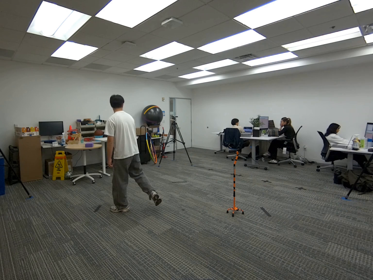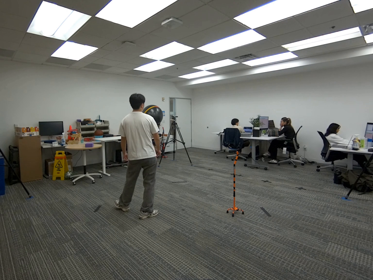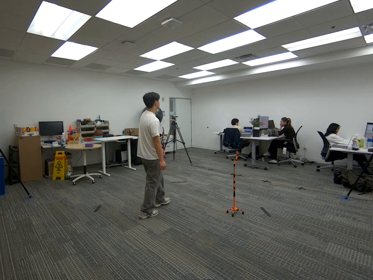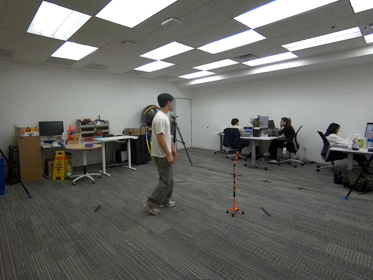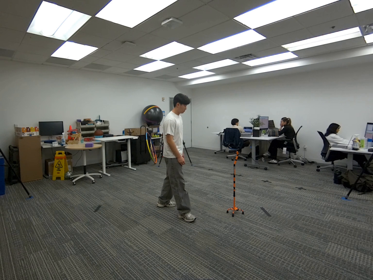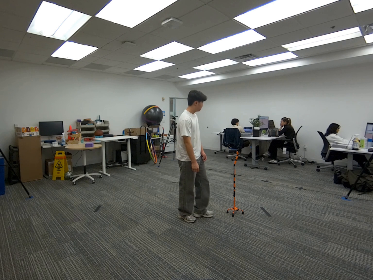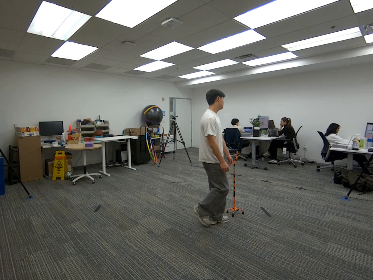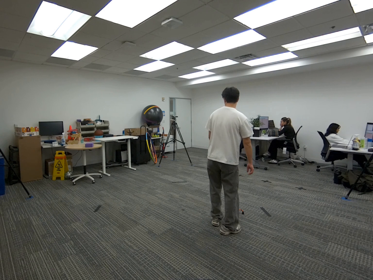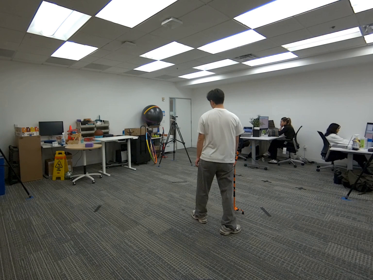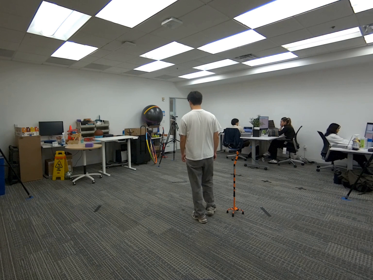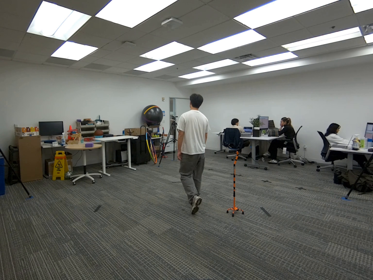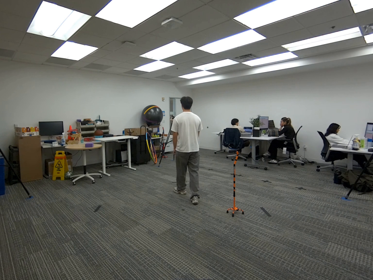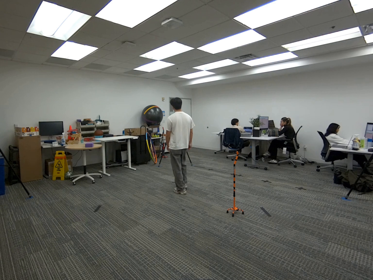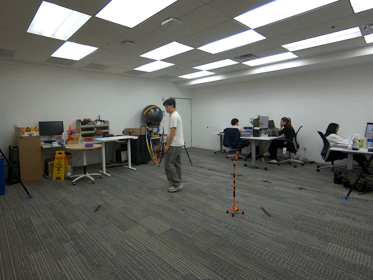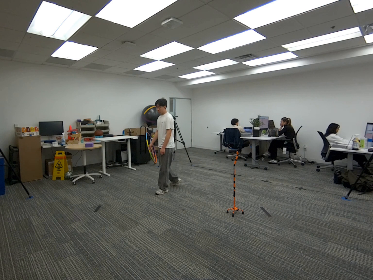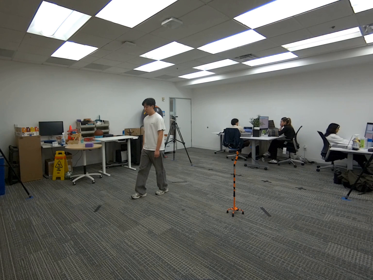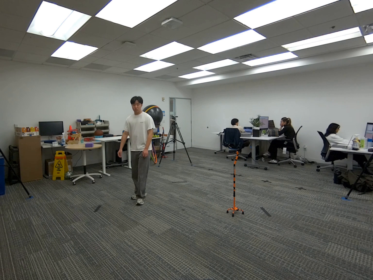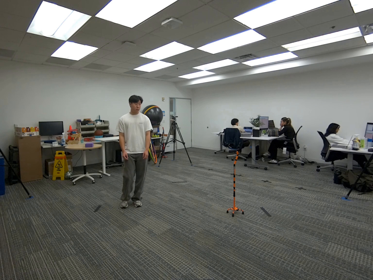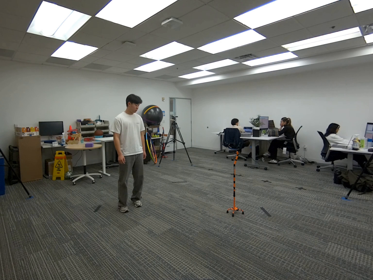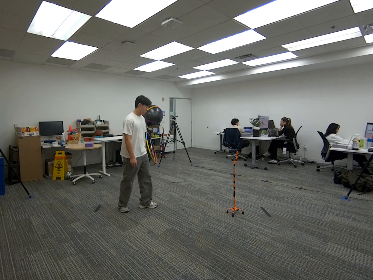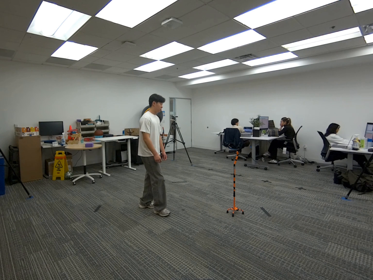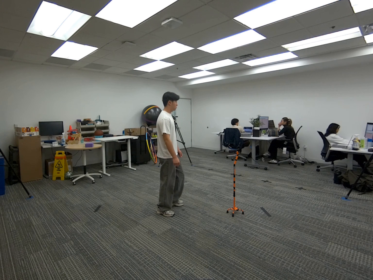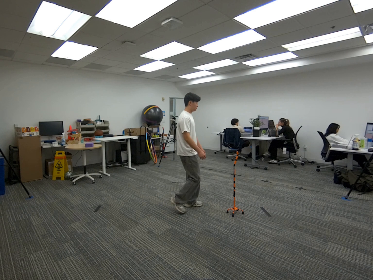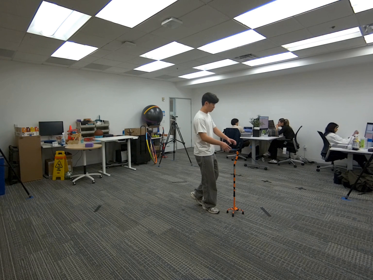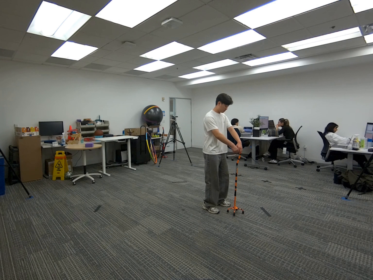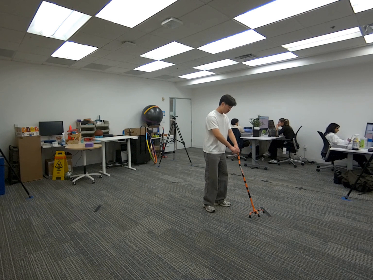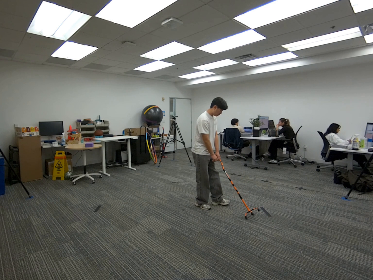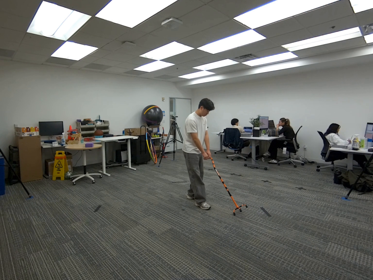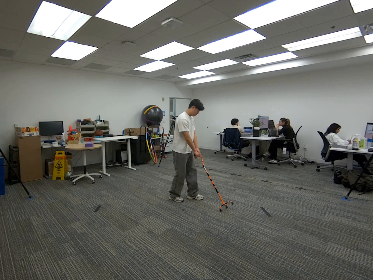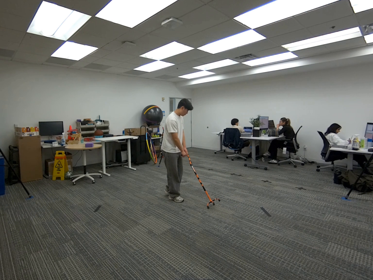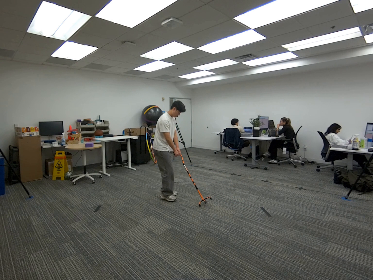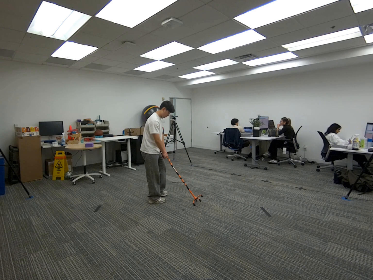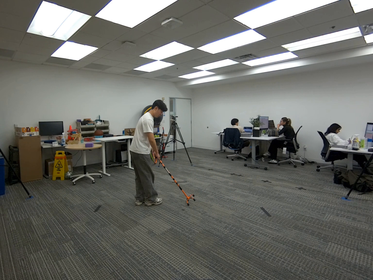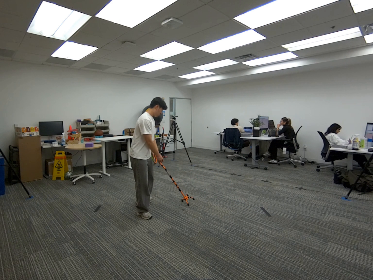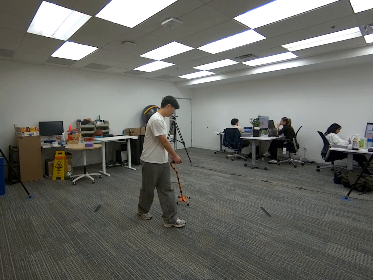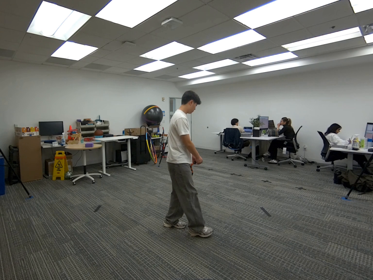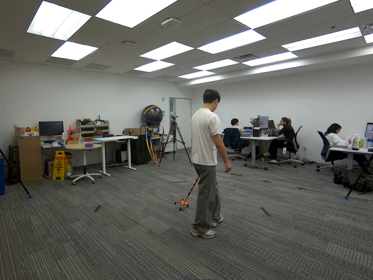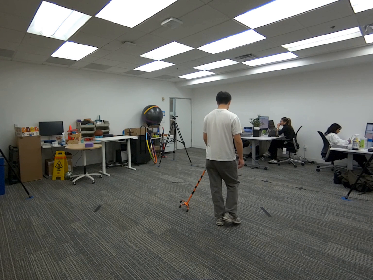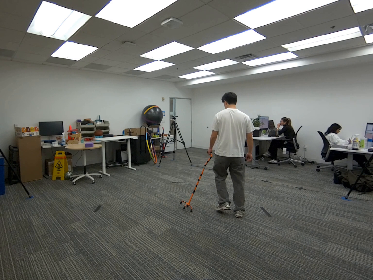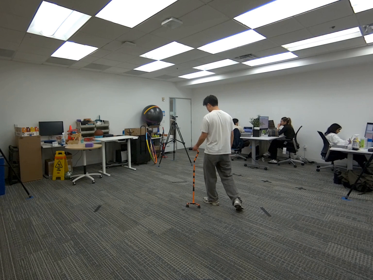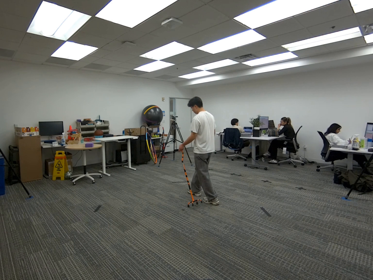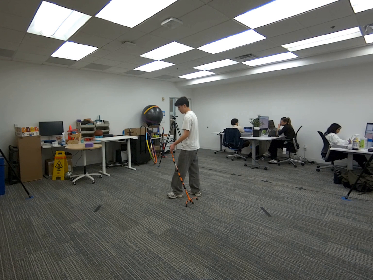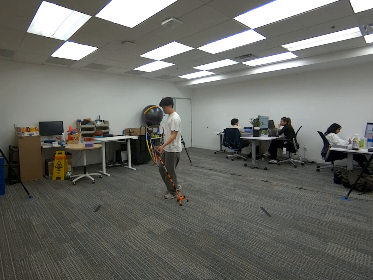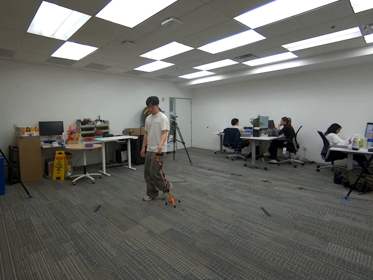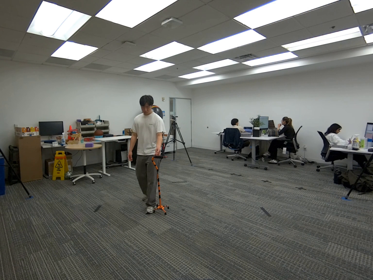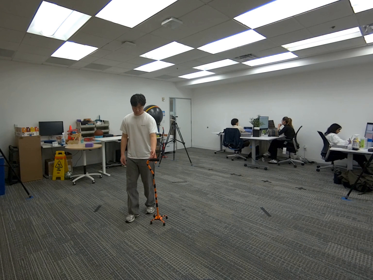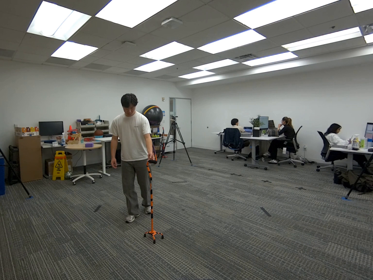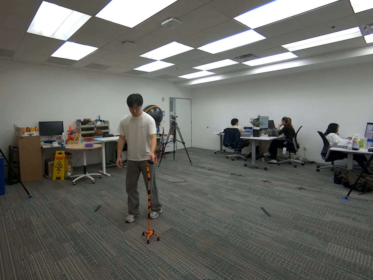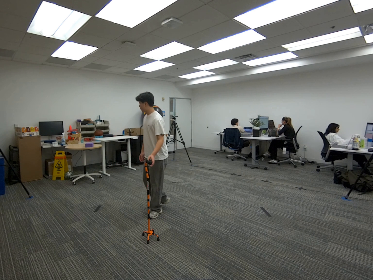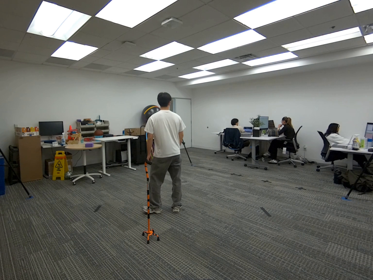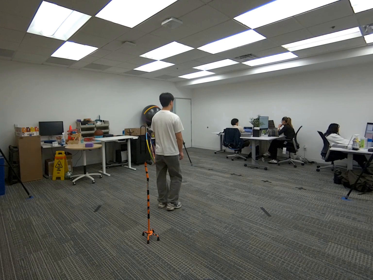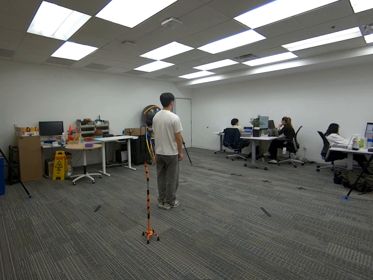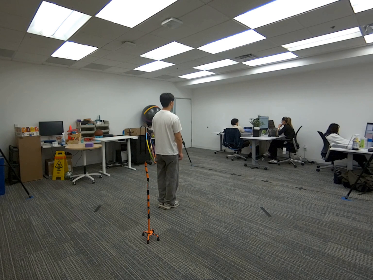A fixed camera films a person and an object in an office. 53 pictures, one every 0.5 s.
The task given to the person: Walk over to the cane on the ground and grab onto the cane and proceed to drag the cane within the bounding area. Let go of the cane when complete.
